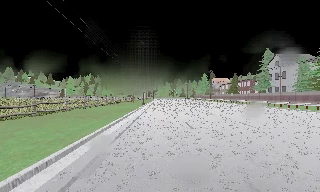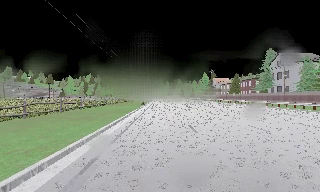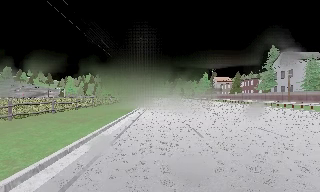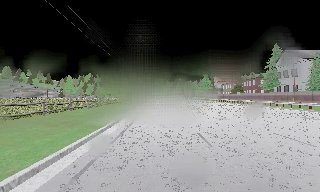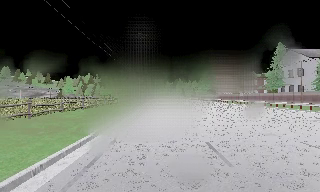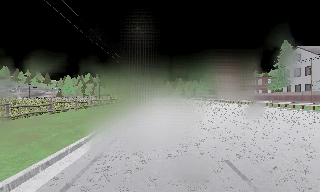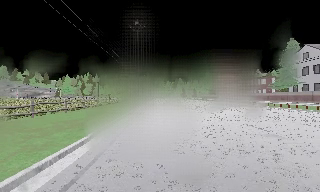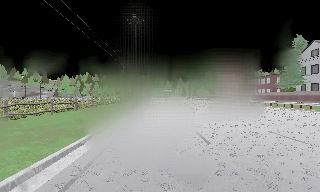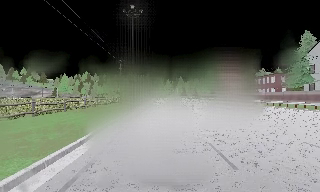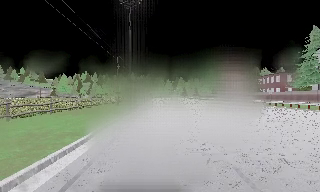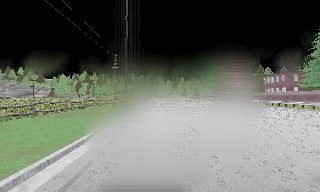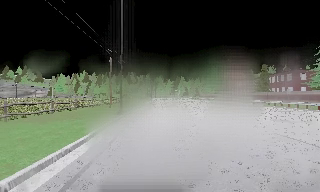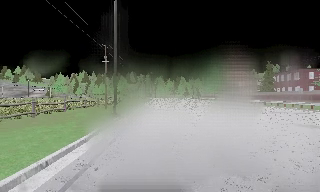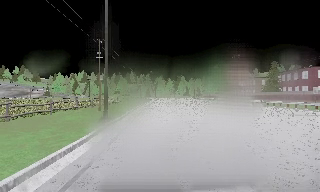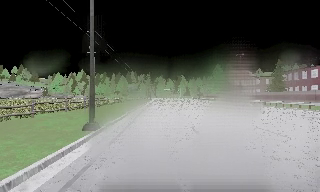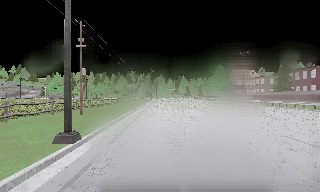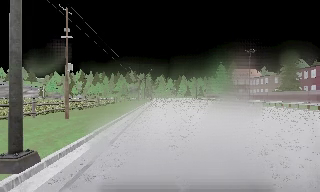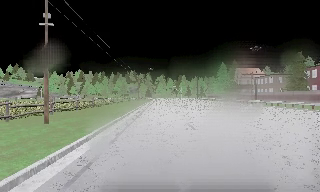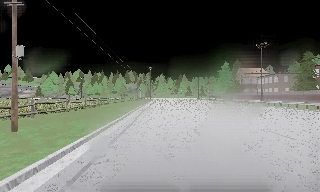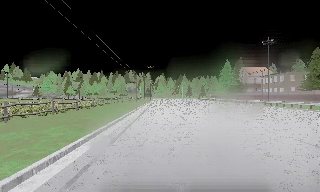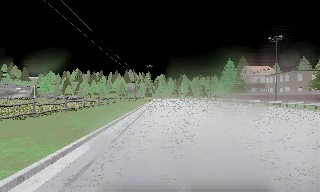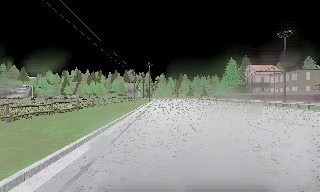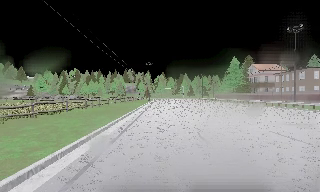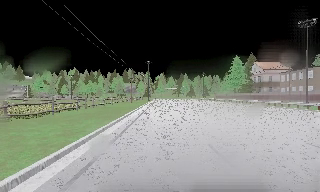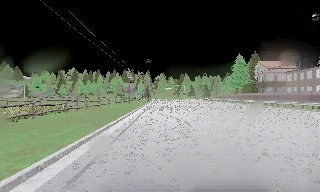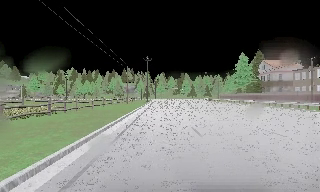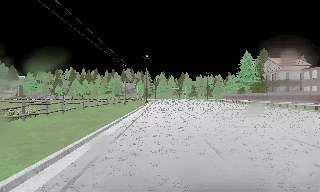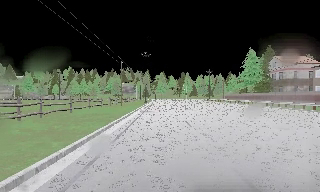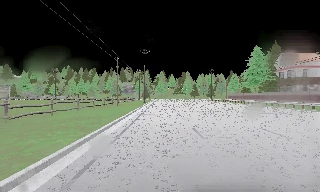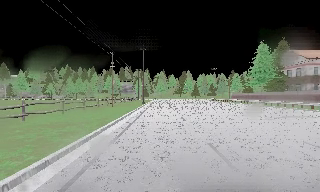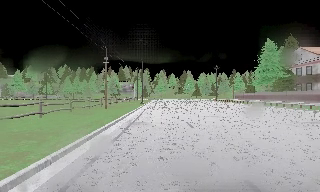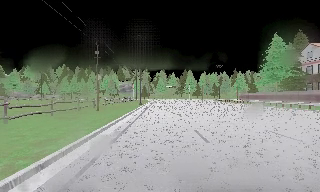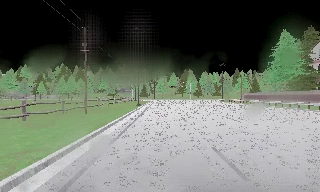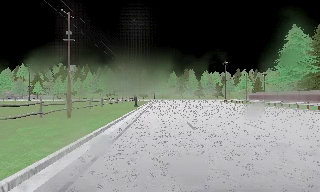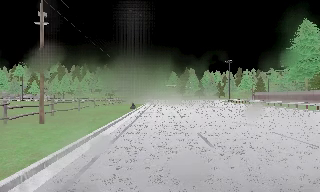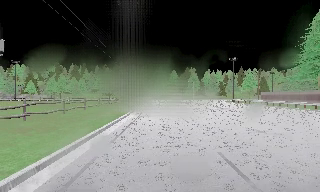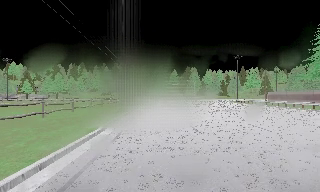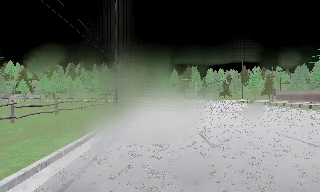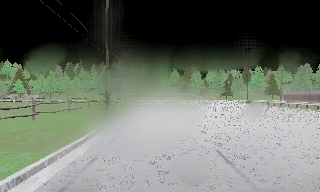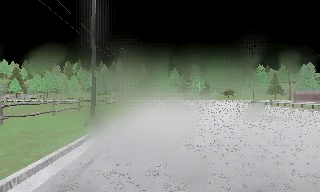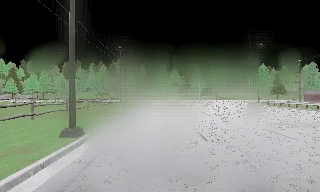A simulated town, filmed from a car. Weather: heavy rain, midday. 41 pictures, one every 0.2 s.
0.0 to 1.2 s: The camera travels forward, about 8 m, so what stands in front looms larger. It gains speed.
1.2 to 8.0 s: The camera travels forward, about 75 m, so what stands in front looms larger.
The film runs forward here.
